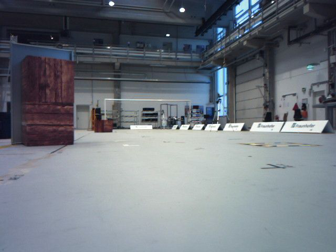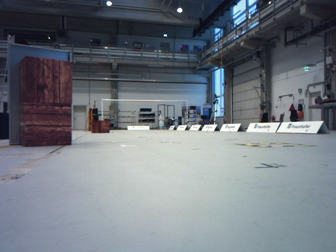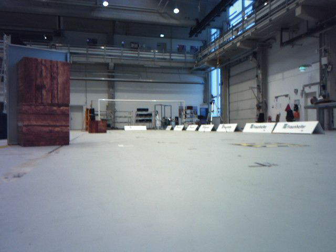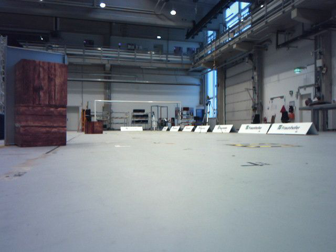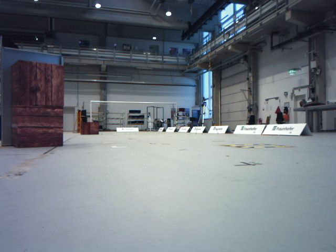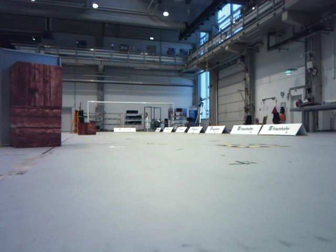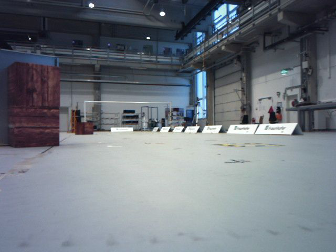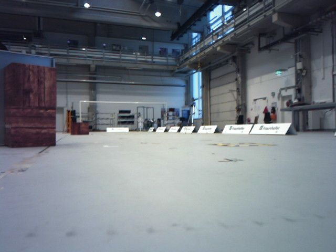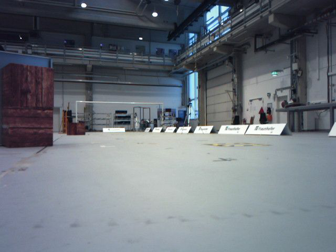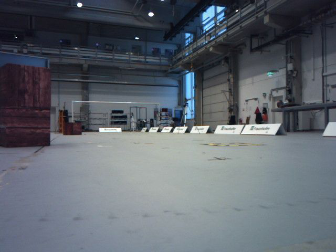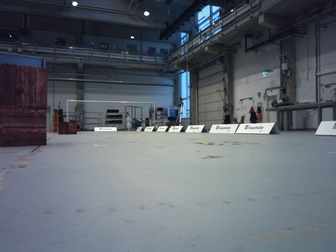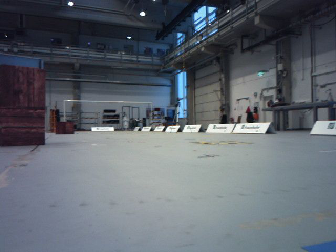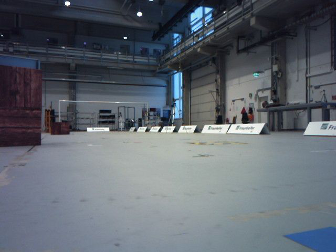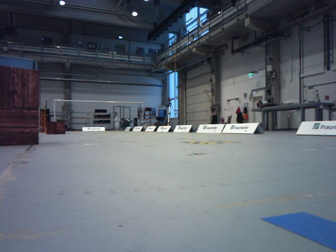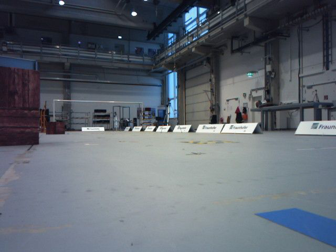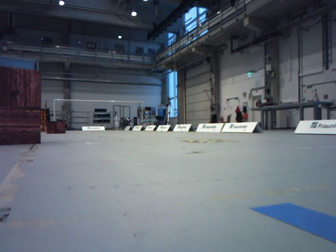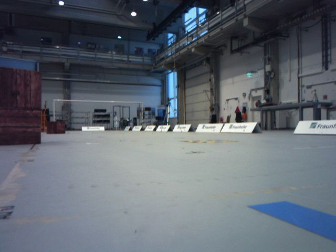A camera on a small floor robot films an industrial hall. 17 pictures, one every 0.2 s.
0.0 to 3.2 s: The camera pans to its right, which is clockwise from overhead, by about 10 degrees. It travels backward, about 0.6 m, so what stands in front gets smaller.
The film runs backward here.
